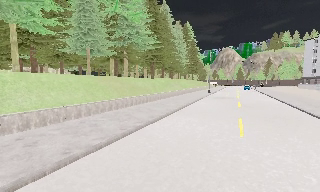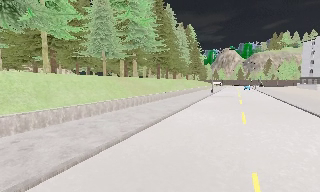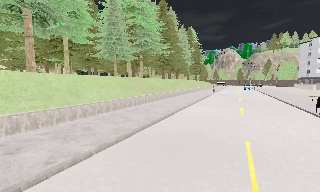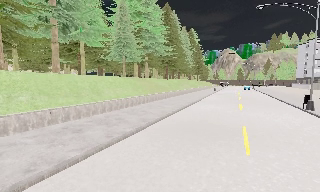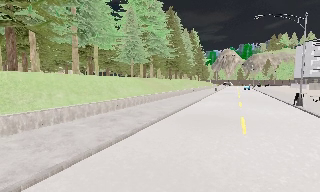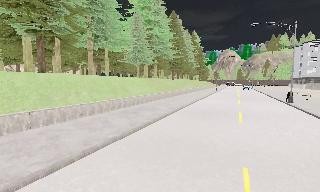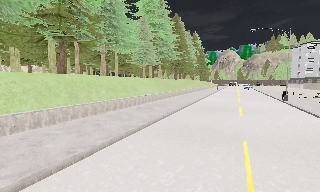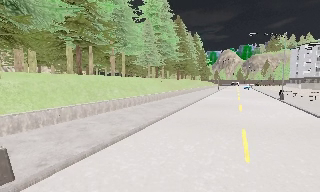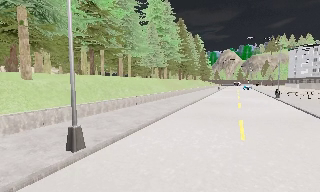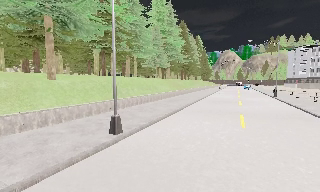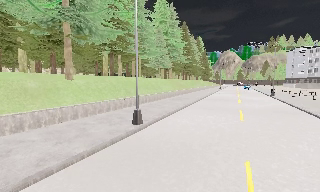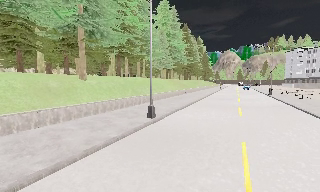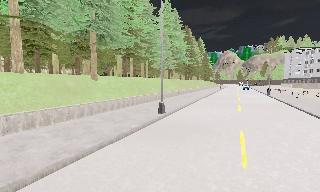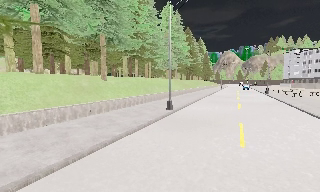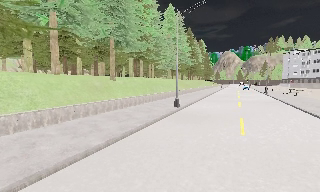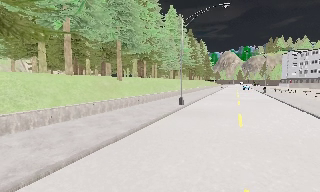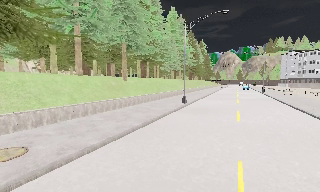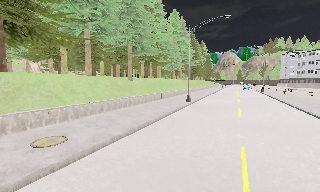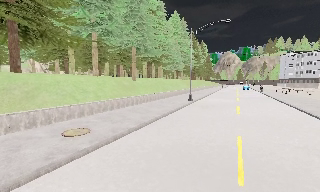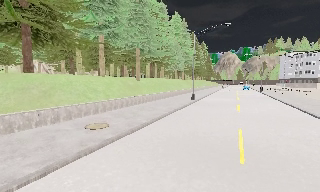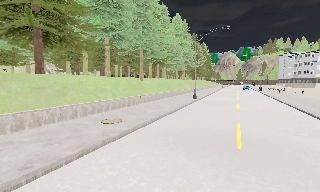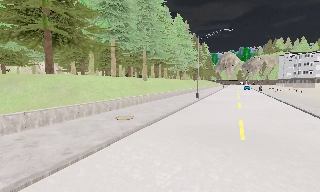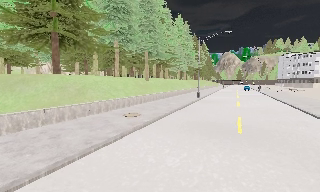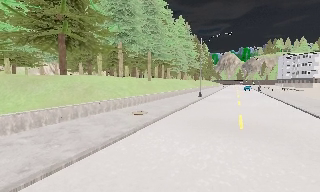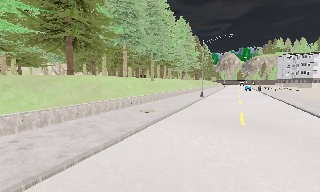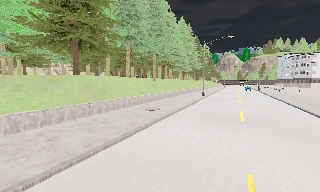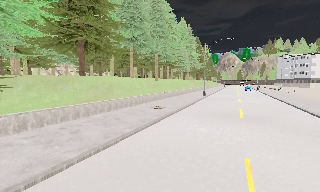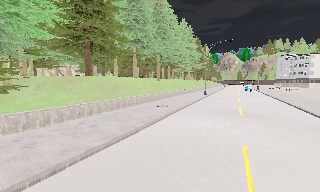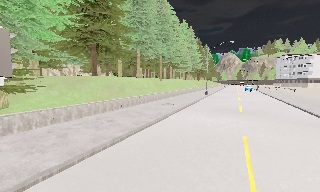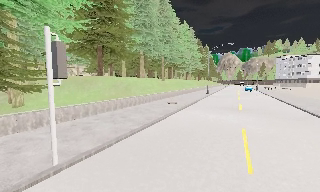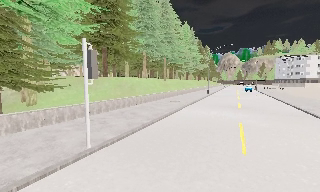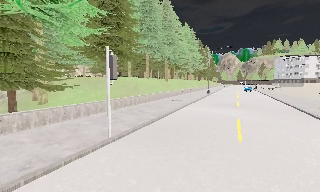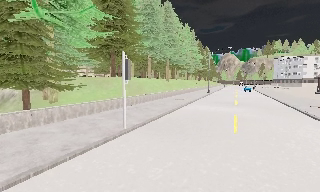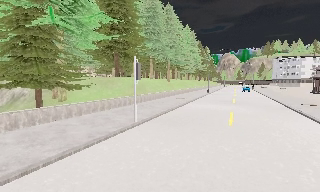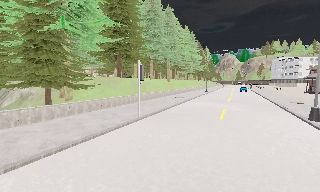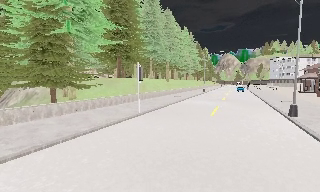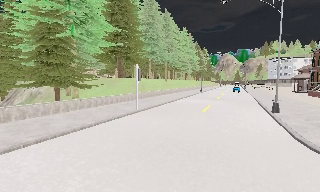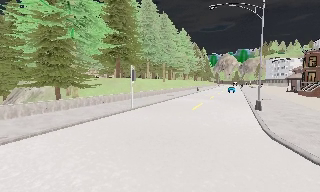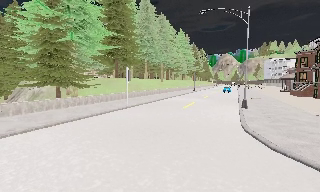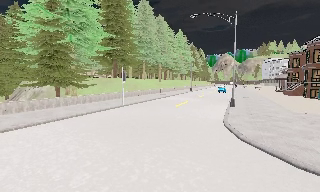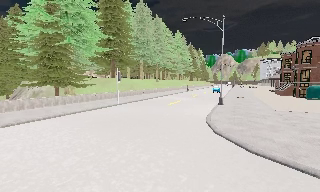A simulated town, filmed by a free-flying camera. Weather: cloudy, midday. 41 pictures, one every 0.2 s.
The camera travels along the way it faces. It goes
backward.
0.0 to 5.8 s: The camera travels backward and to its left, about 40 m, so what stands in front gets smaller. It loses speed.
5.8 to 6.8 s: The camera travels backward, about 6 m, so what stands in front gets smaller.
6.8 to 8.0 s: The camera travels backward and to its right, about 6 m, so what stands in front gets smaller.
The film runs backward here.
